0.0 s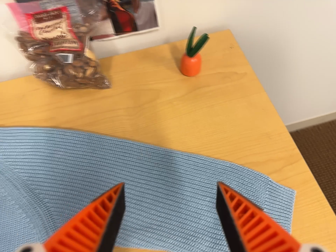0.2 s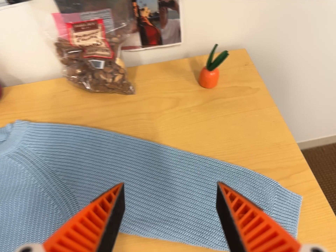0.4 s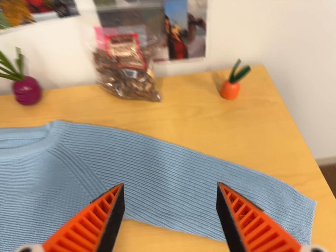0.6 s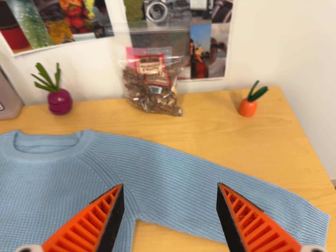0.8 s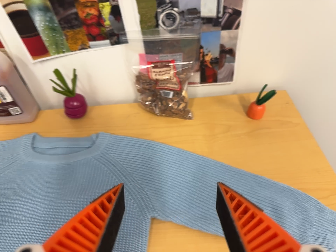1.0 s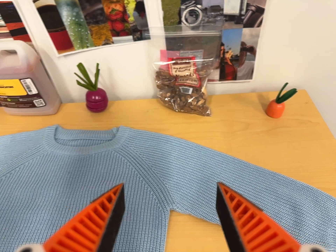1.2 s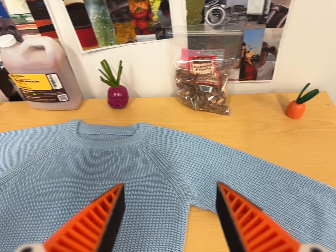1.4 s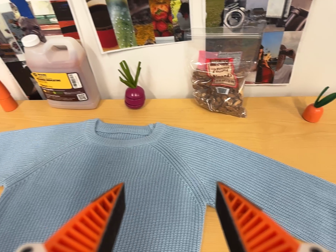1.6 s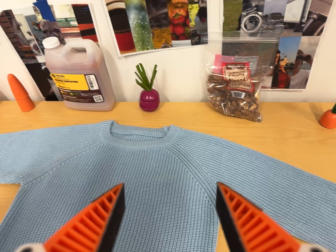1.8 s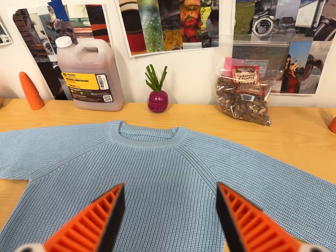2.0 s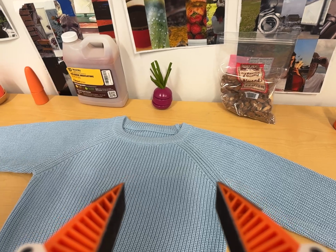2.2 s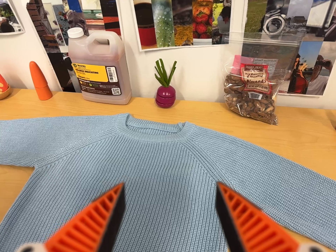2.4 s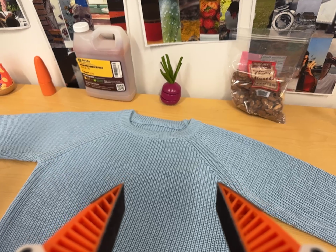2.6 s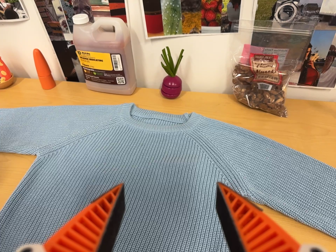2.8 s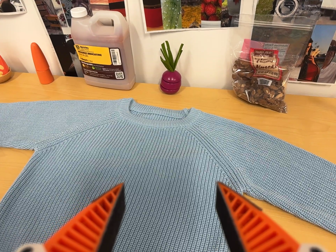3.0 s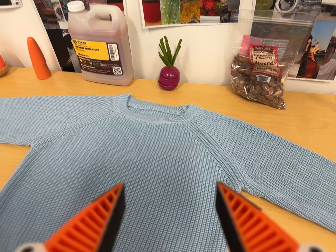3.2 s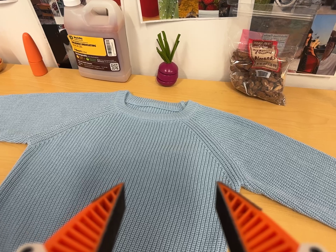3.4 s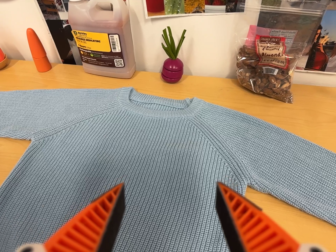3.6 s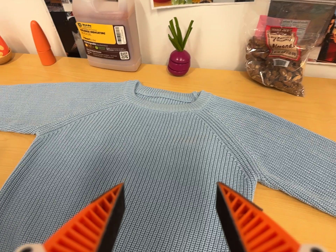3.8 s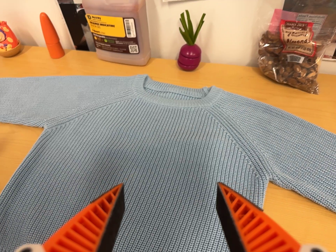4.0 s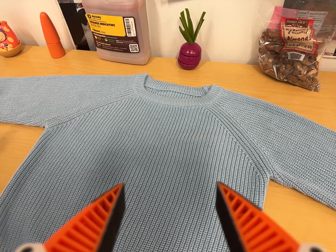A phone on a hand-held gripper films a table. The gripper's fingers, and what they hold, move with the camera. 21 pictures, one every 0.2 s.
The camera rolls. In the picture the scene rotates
clockwise.
0.0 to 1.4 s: The scene slides to the right, as the camera pans about 10 degrees to its left. It travels to its left, backward and toward the bottom of its view, about 24 cm, so close, fixed things drift to the right. Its aim tips toward the top of its view by about 15 degrees. It rolls about its line of sight by about 15 degrees, and the scene rotates clockwise.
1.4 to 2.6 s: The camera travels toward the bottom of its view and to its left, about 7 cm.
2.6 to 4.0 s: The camera travels forward, about 5 cm, so what stands in front looms larger.
The film runs forward here.
